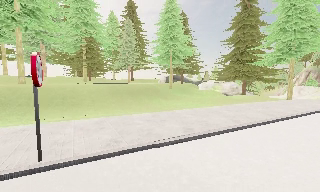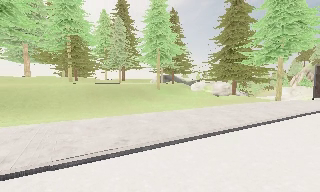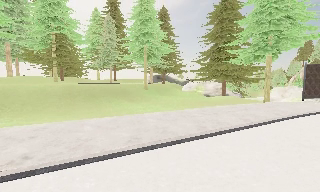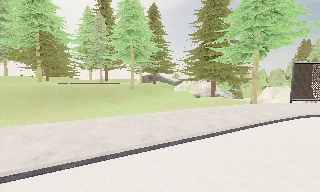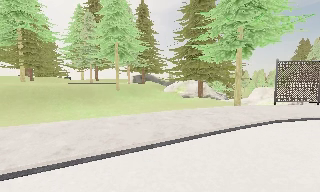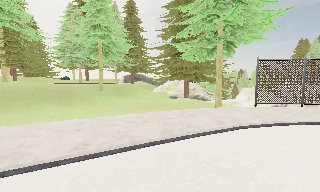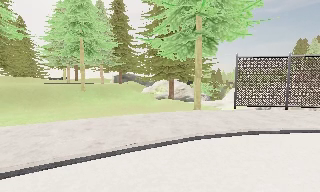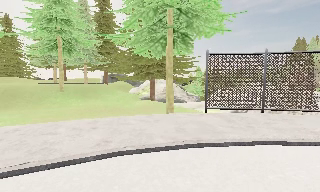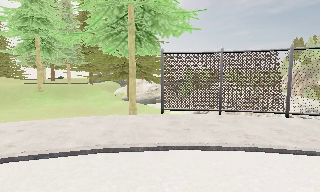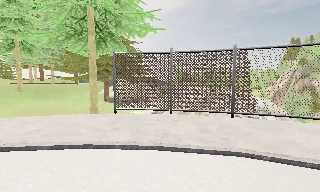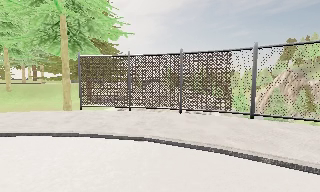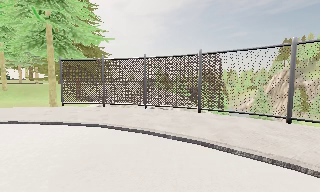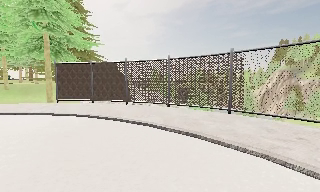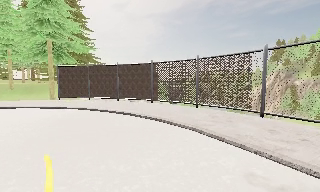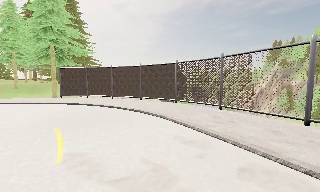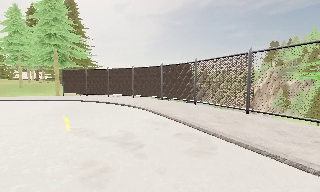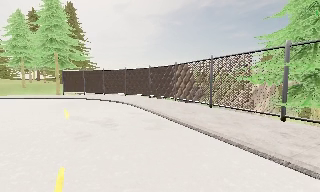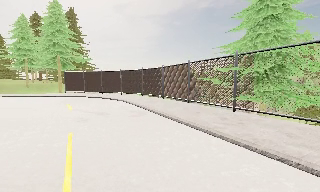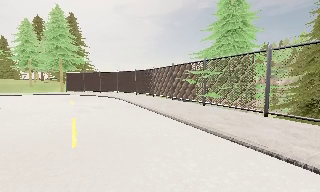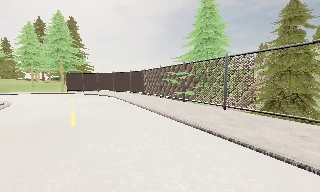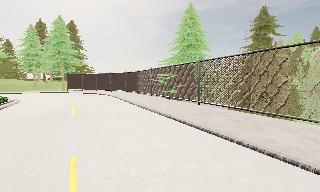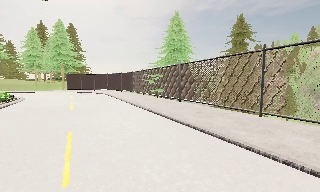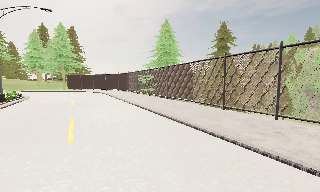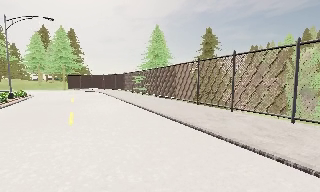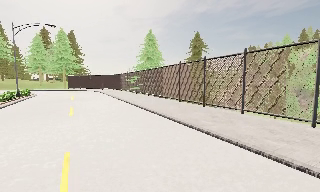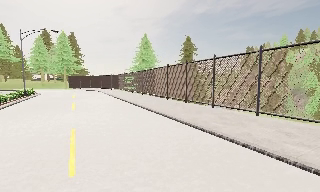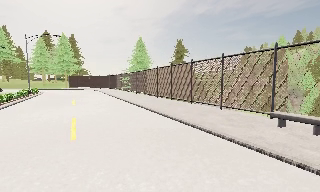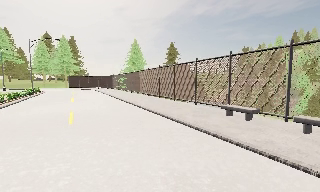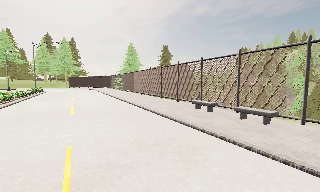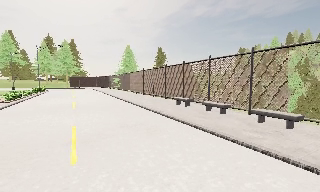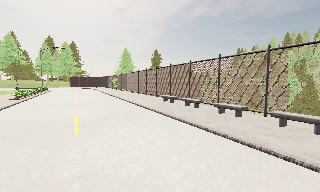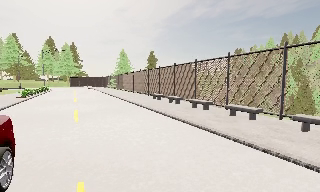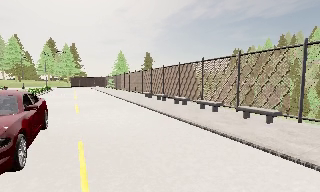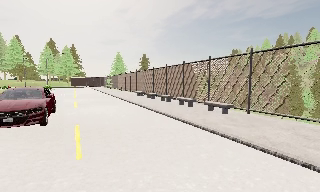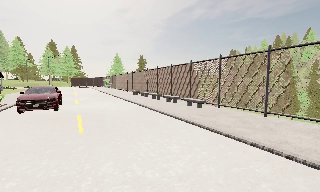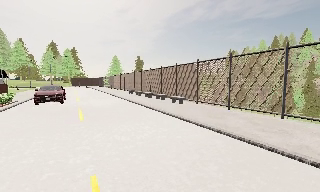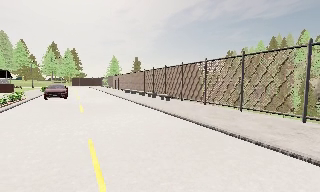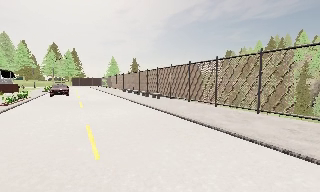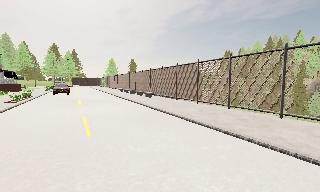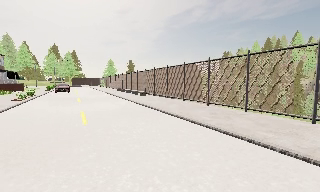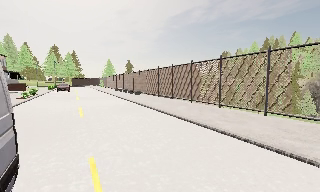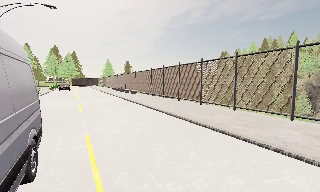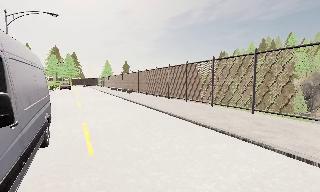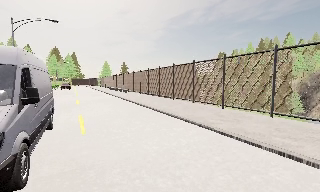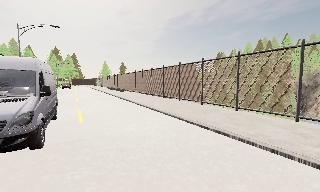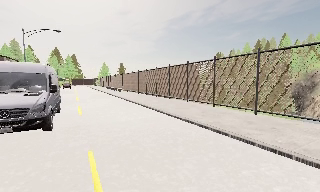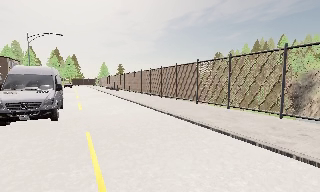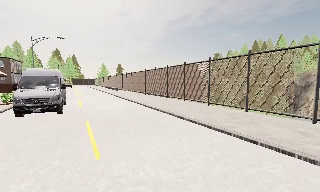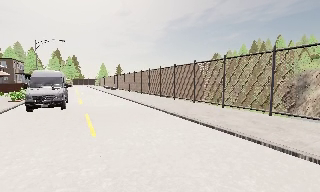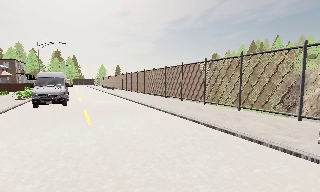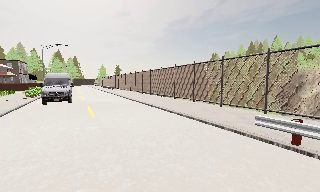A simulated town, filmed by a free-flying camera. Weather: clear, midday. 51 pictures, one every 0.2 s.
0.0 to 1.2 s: The camera travels to its right and forward, about 13 m, so close, fixed things drift to the left.
1.2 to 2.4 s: The camera travels to its right, about 13 m, so close, fixed things drift to the left.
2.4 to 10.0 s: The camera travels backward and to its right, about 75 m, so what stands in front gets smaller.
The film runs backward here.
